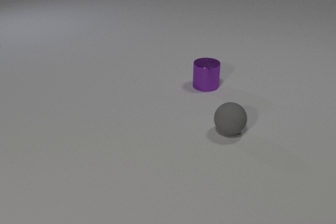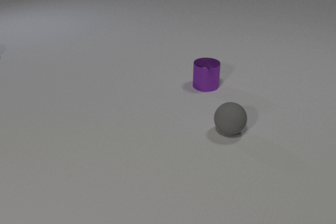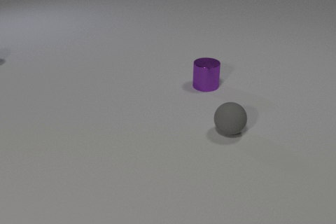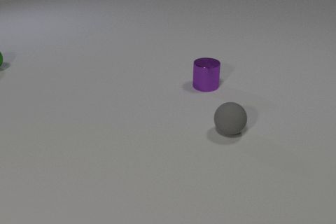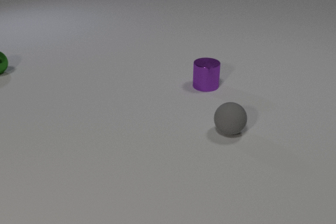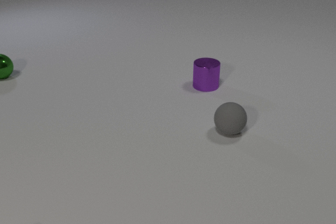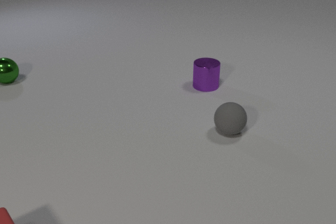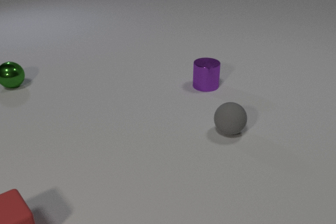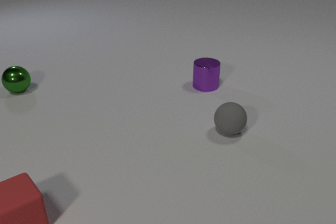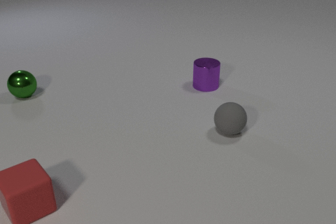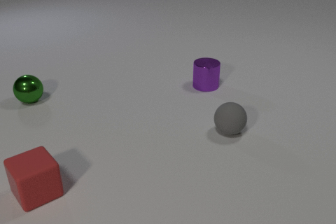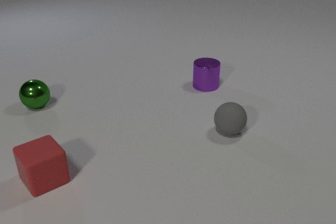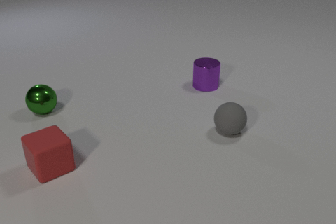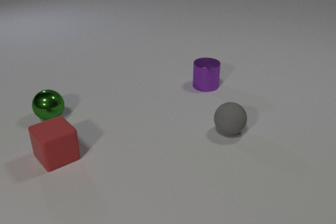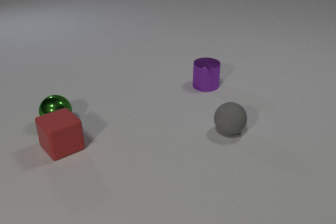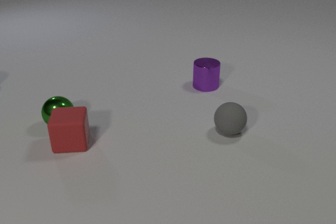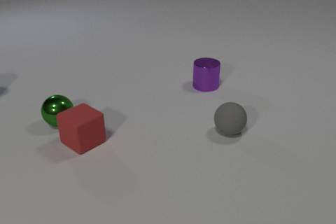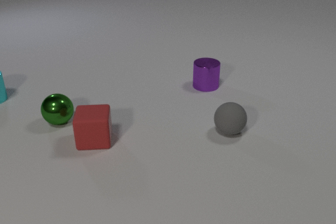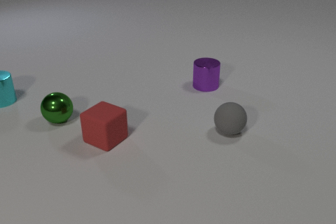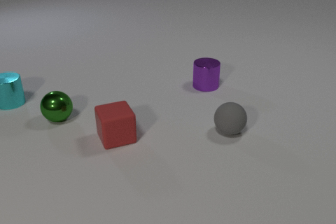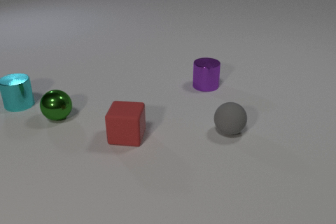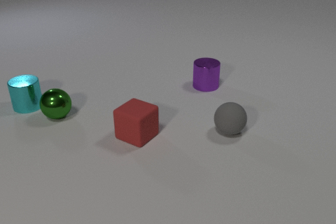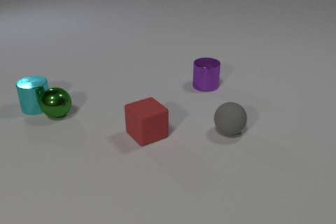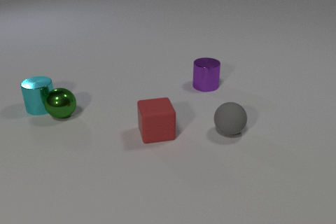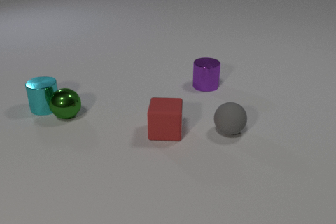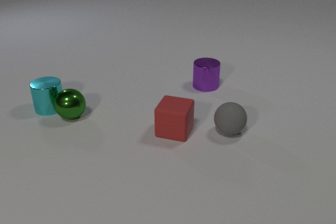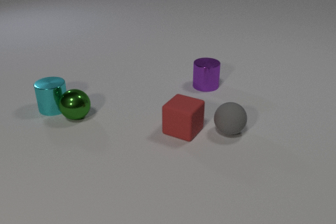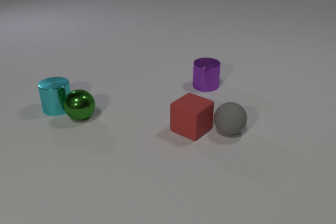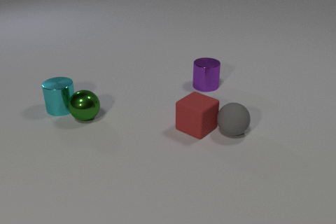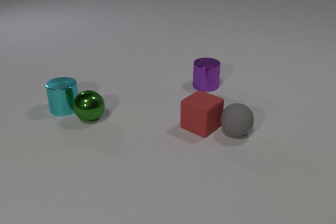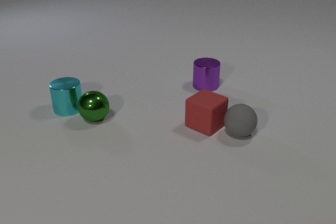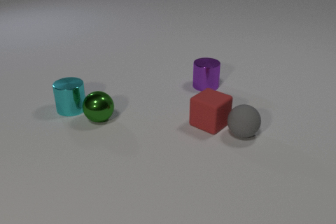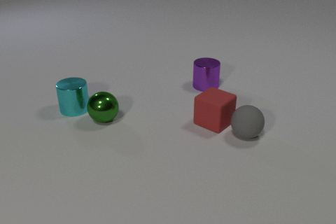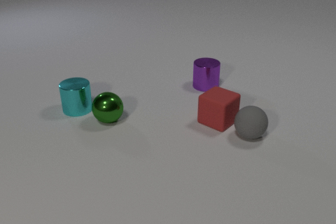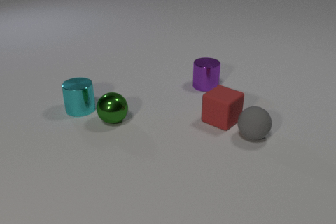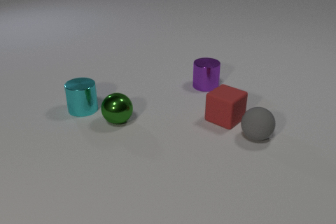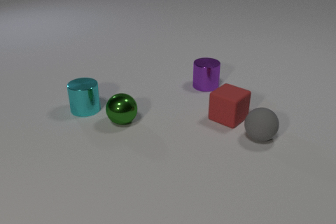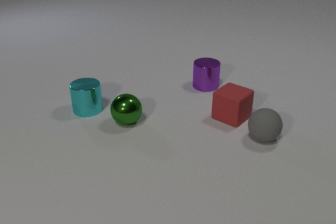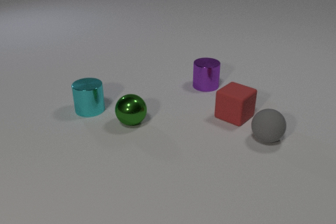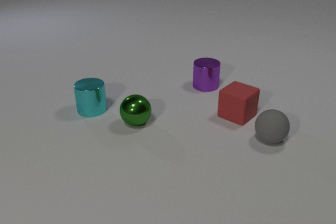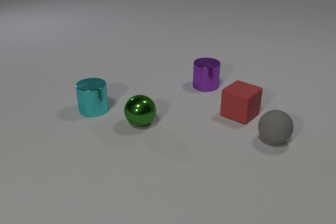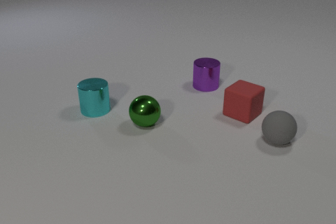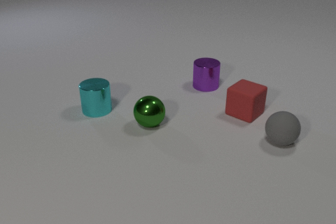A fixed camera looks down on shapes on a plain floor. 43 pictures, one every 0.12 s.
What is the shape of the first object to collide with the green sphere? cube.
How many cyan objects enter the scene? 1.
What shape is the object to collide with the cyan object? sphere.
0.00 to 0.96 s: The green metal sphere comes in at the left edge, rolls toward the camera. The red rubber cube comes in at the bottom edge, slides away from the camera and to the right.
0.96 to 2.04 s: The green metal sphere rolls toward the camera and to the right. The red rubber cube slides away from the camera and to the right. The cyan metal cylinder comes in at the left edge. The green metal sphere and the red rubber cube collide.
2.04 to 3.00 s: The green metal sphere rolls to the right and away from the camera. The red rubber cube slides to the right. The cyan metal cylinder slides to the right and toward the camera. The green metal sphere and the cyan metal cylinder collide.
3.00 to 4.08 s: The green metal sphere rolls to the right. The red rubber cube slides to the right and away from the camera. The cyan metal cylinder slides to the right. The gray rubber sphere rolls to the right. The red rubber cube and the gray rubber sphere collide.
4.08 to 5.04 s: The green metal sphere rolls to the right. The red rubber cube slides to the right and away from the camera. The cyan metal cylinder slides to the right. The gray rubber sphere rolls to the right.
